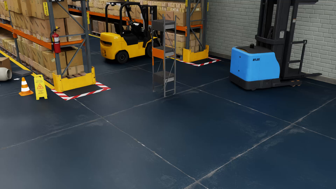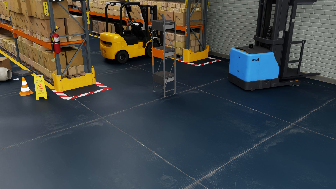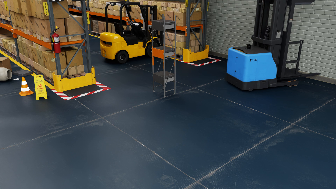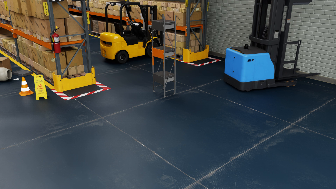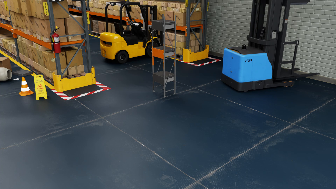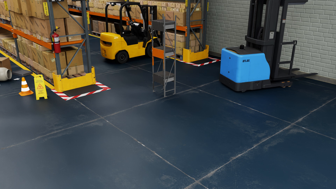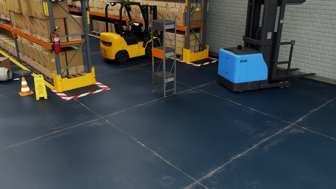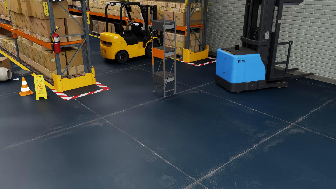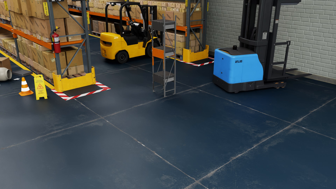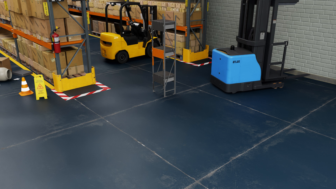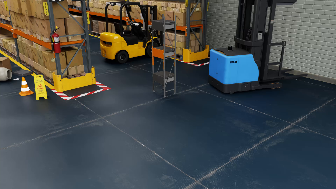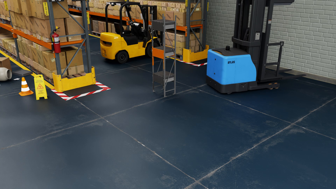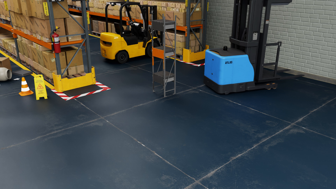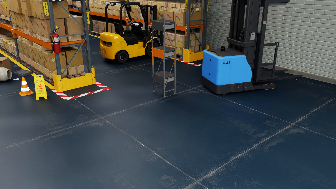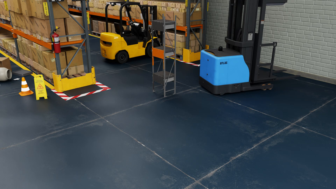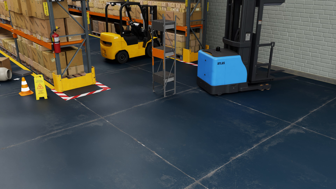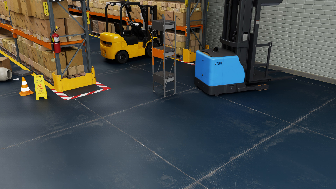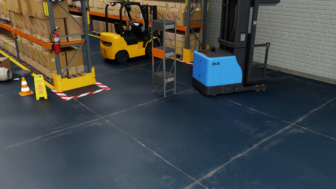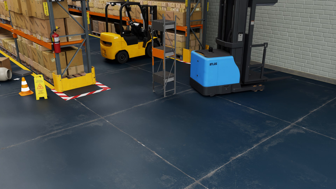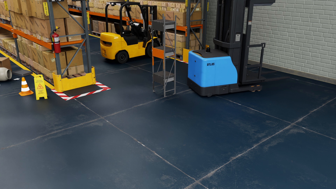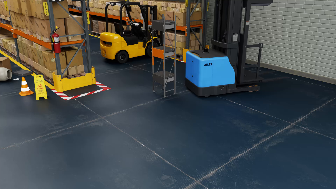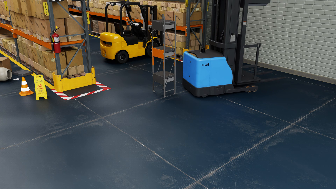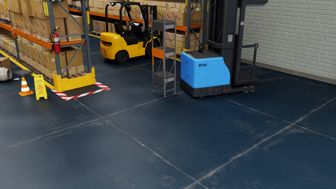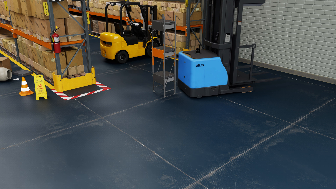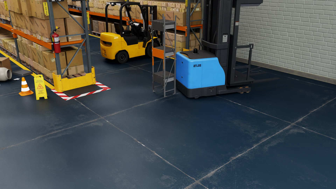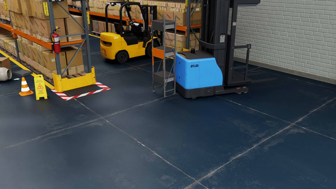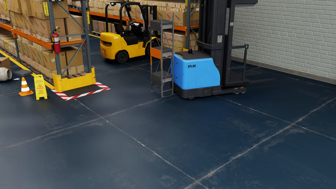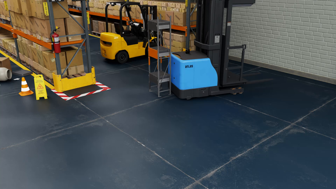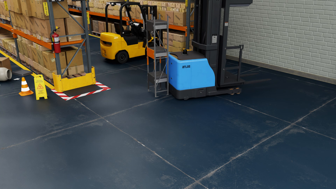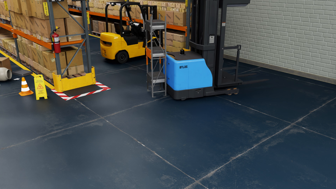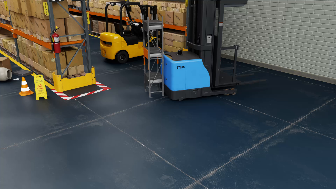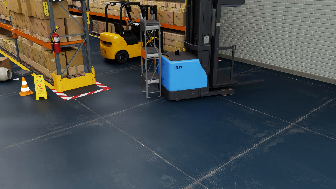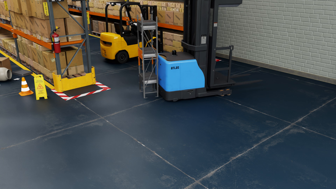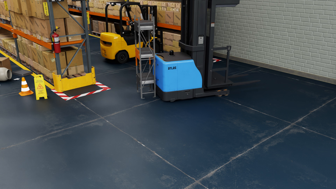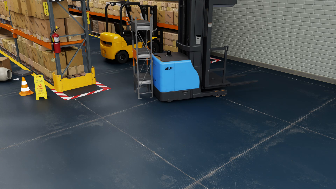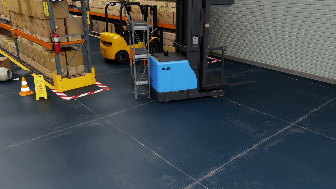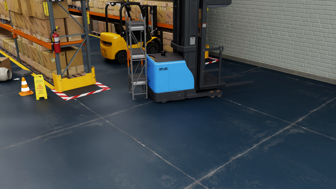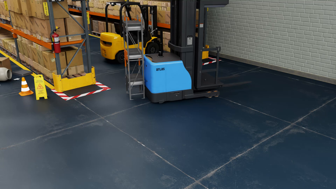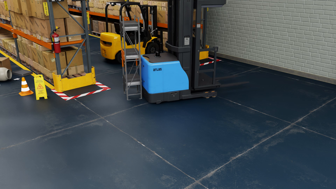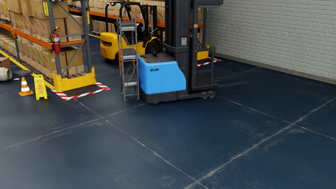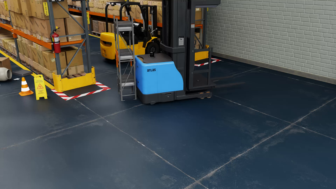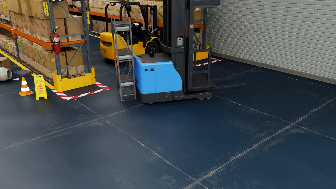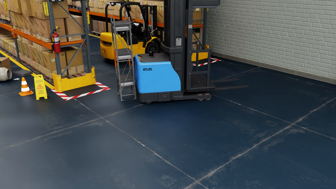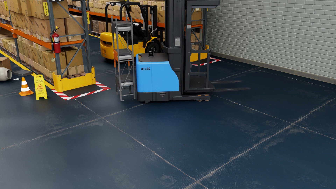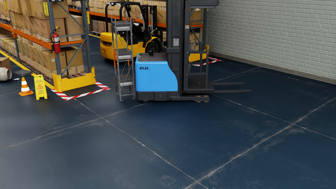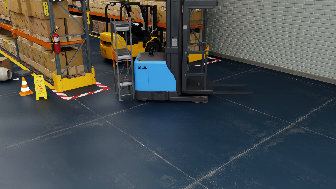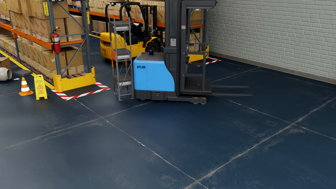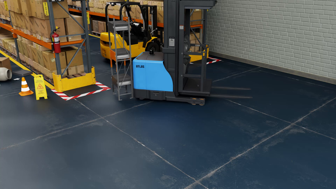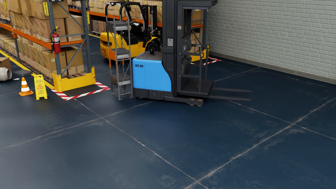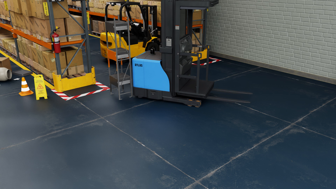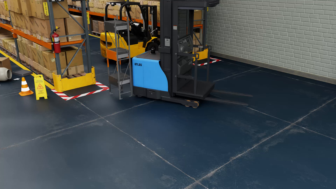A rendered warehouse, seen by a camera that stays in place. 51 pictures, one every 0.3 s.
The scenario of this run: A forklift runs into an object in its way.
